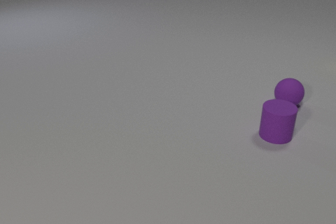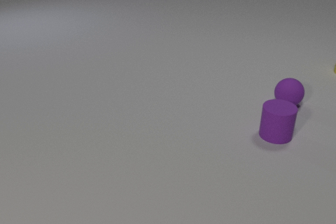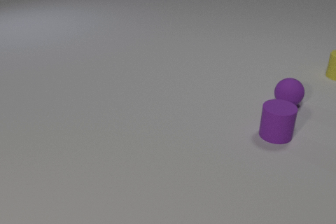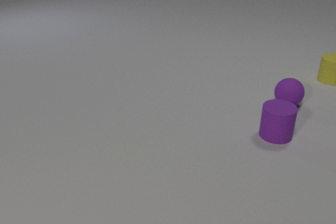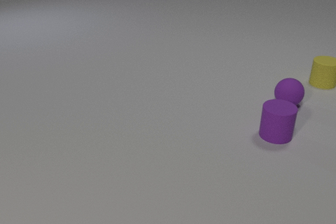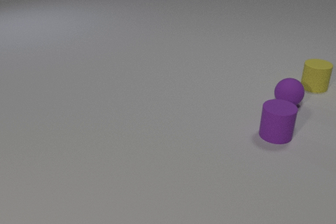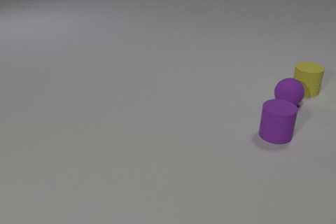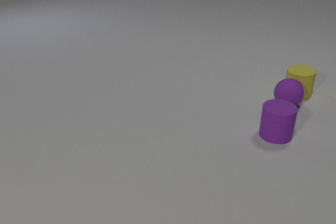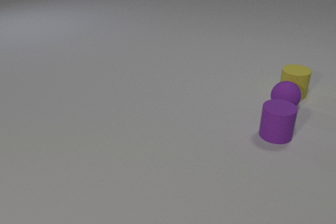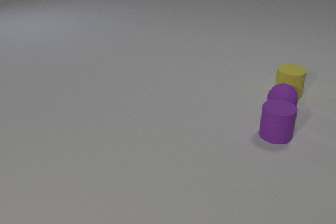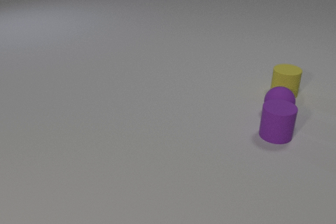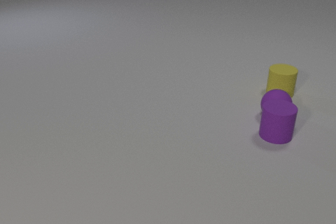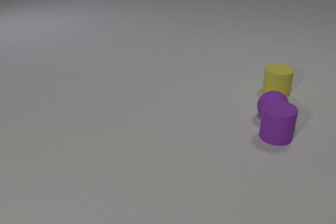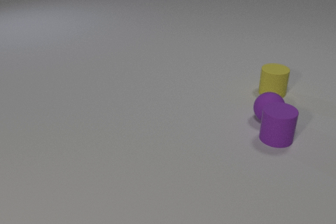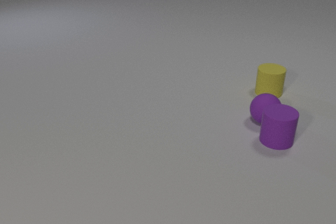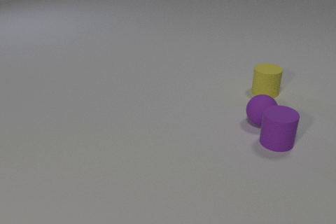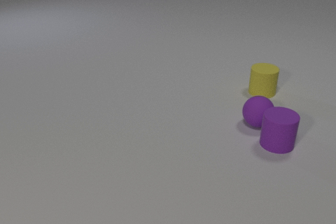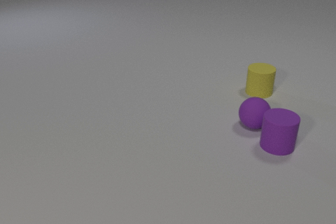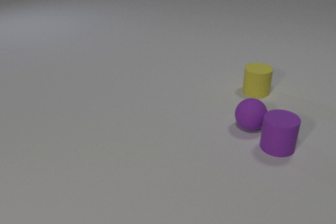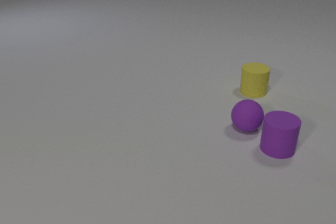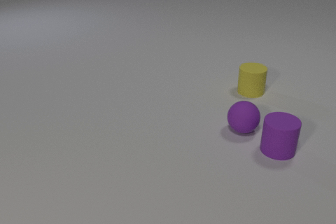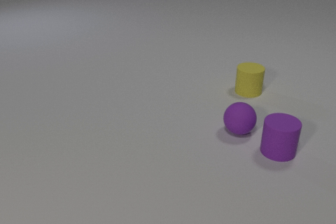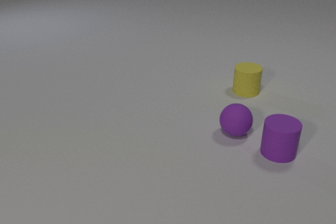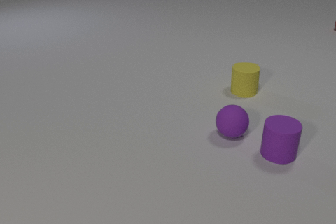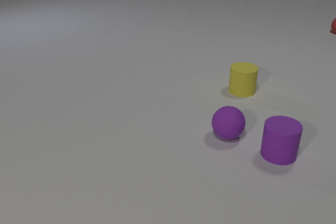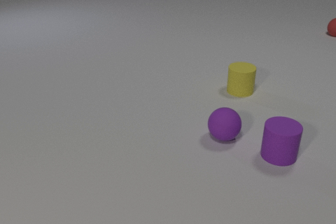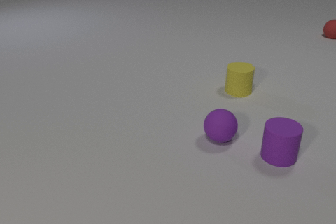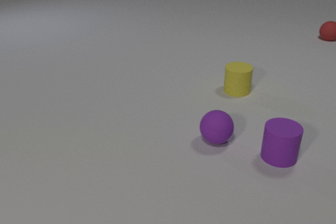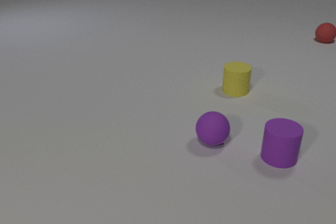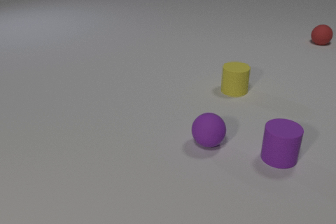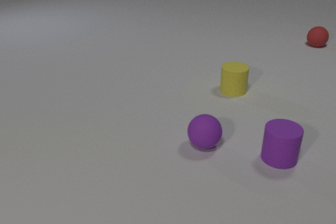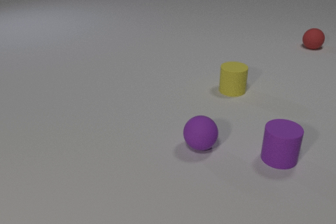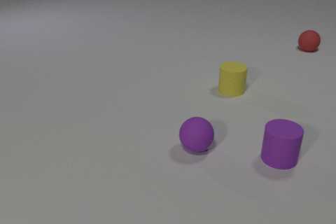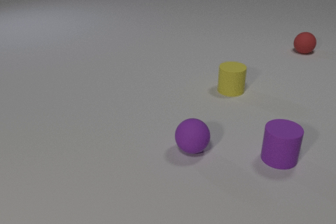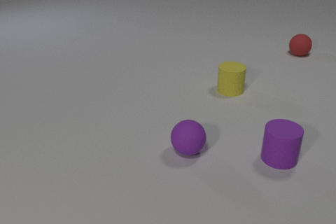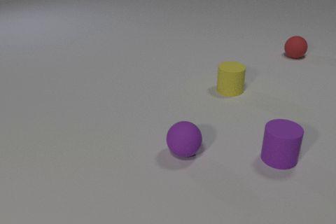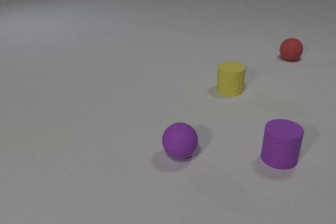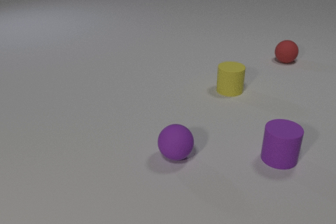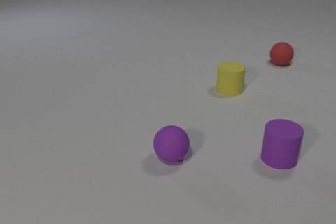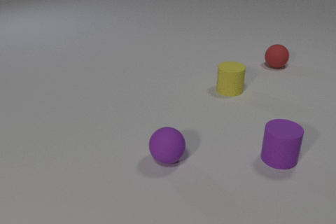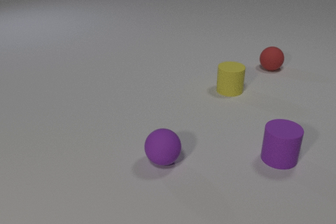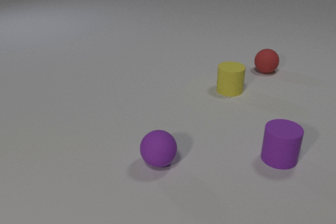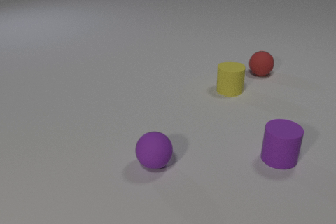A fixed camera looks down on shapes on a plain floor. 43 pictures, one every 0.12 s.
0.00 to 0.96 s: The yellow rubber cylinder comes in at the right edge, slides toward the camera and to the left. The purple rubber sphere rolls toward the camera. The yellow rubber cylinder and the purple rubber sphere collide.
0.96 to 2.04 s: The yellow rubber cylinder slides to the left. The purple rubber sphere rolls toward the camera and to the left. The purple rubber cylinder slides toward the camera. The purple rubber sphere and the purple rubber cylinder collide.
2.04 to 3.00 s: The yellow rubber cylinder slides to the left. The purple rubber sphere rolls to the left and toward the camera. The red rubber sphere comes in at the right edge, rolls toward the camera and to the left. The purple rubber cylinder slides toward the camera.
3.00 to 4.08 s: The yellow rubber cylinder slides to the left. The purple rubber sphere rolls to the left and toward the camera. The red rubber sphere rolls toward the camera and to the left.
4.08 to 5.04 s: The purple rubber sphere rolls to the left and toward the camera. The red rubber sphere rolls toward the camera and to the left.
What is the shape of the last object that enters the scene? sphere.
What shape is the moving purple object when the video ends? sphere.
How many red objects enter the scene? 1.
